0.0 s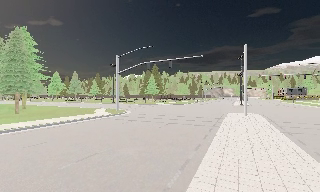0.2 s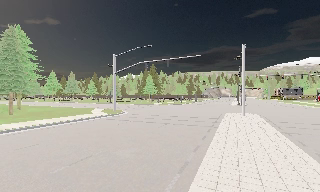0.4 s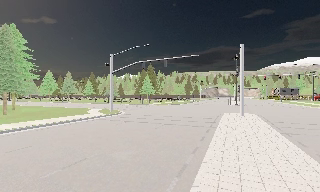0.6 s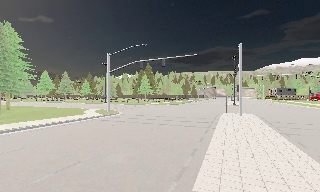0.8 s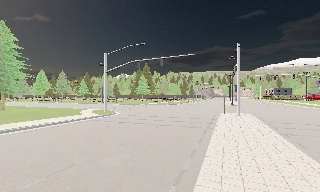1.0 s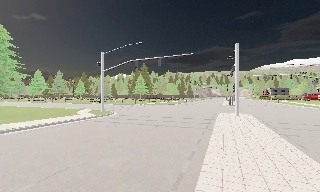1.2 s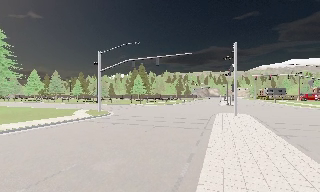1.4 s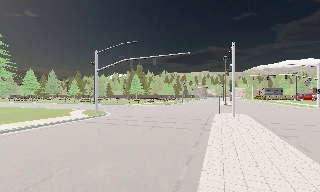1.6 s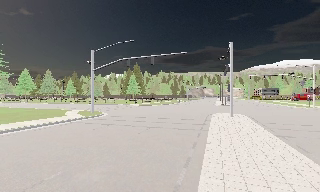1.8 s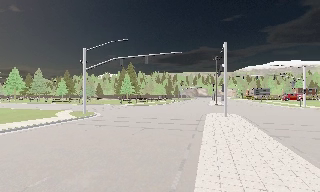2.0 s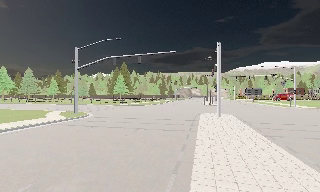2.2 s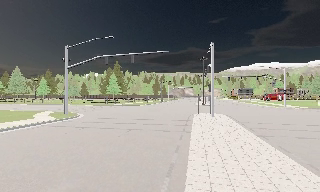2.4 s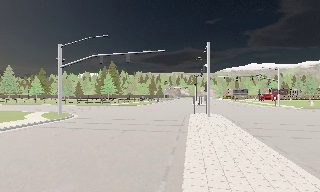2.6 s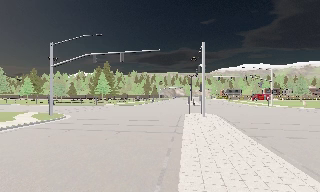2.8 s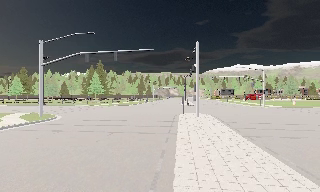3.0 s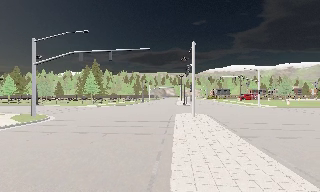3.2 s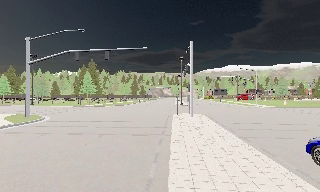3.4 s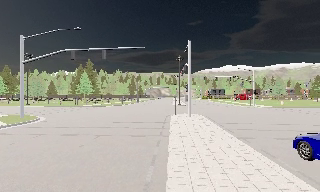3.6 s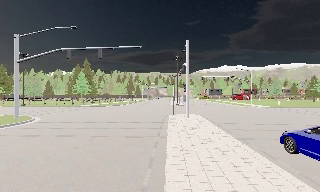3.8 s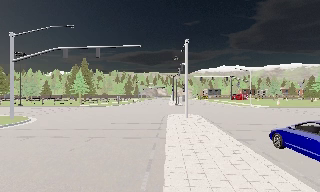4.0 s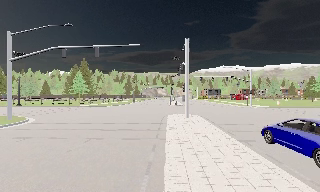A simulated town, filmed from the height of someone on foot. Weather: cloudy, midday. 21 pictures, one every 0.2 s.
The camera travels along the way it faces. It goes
forward.
0.0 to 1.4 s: The camera travels forward, about 1.5 m, so what stands in front looms larger.
1.4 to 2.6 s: The camera swings to its right by about 10 degrees, and the scene slides to the left. It travels forward, about 1.5 m, so what stands in front looms larger.
2.6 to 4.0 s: The camera travels forward, about 1.5 m, so what stands in front looms larger.
The film runs forward here.
